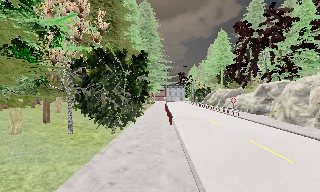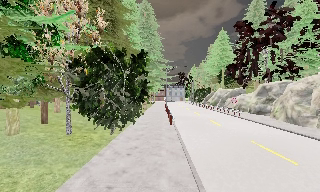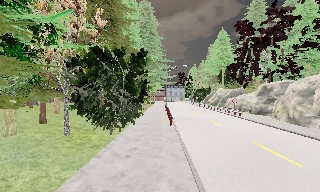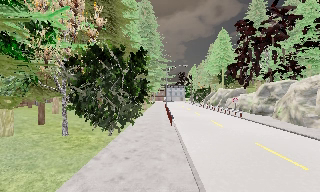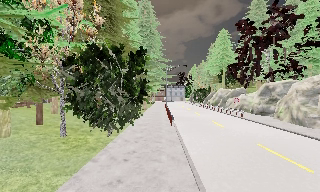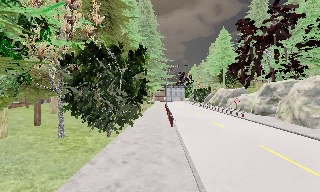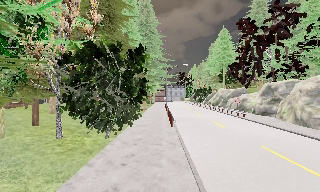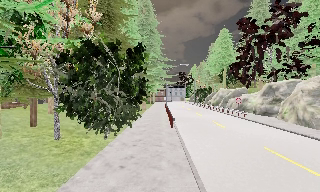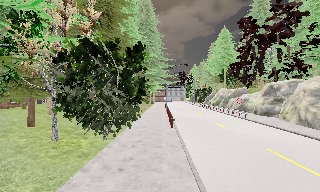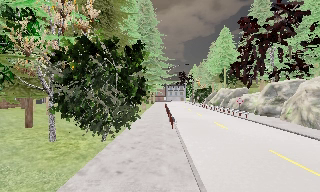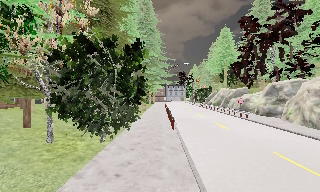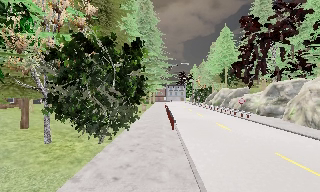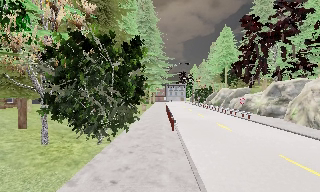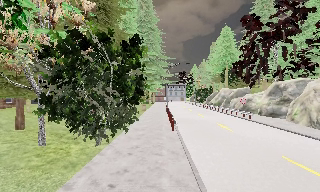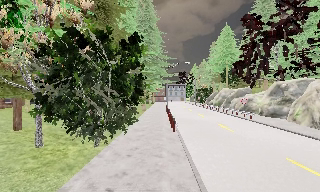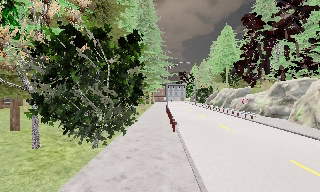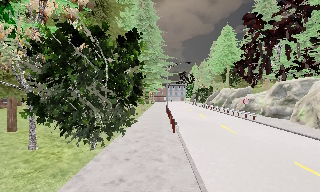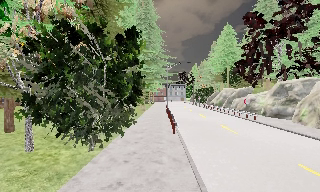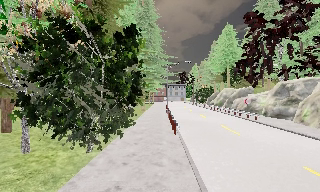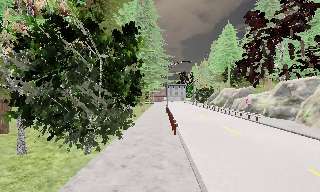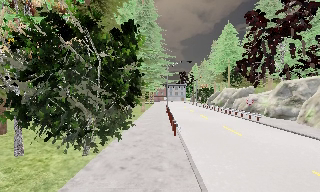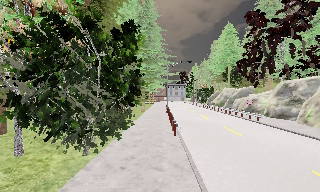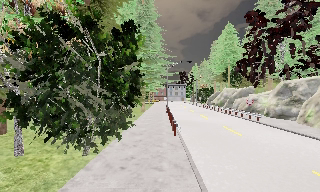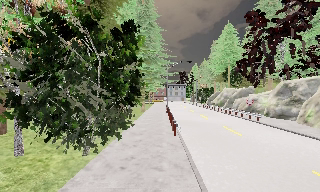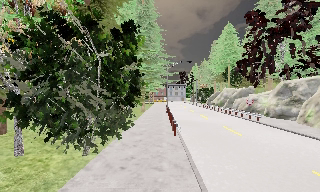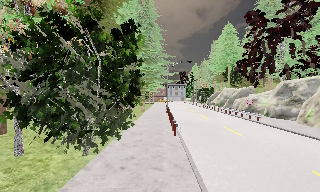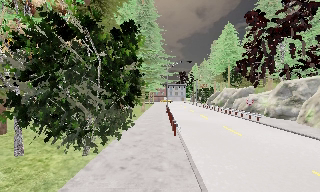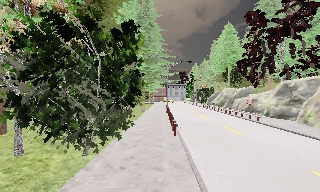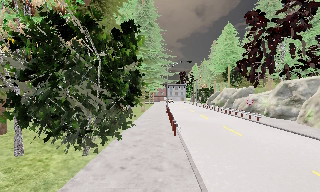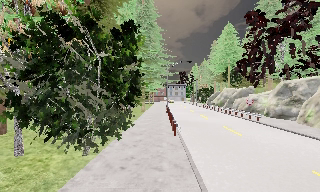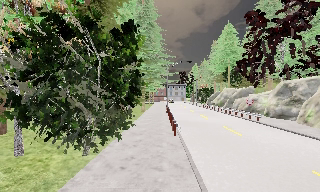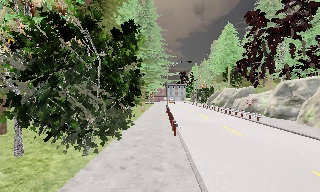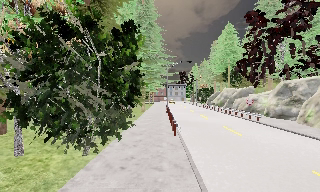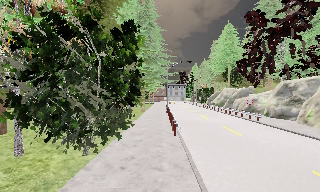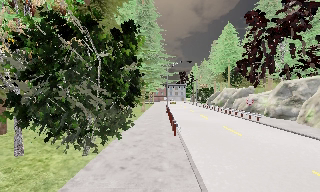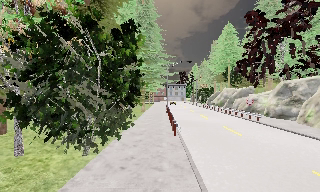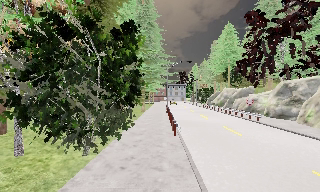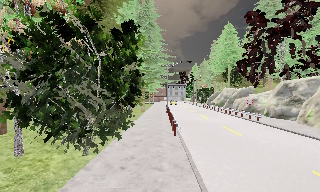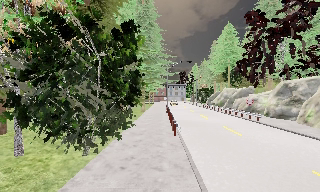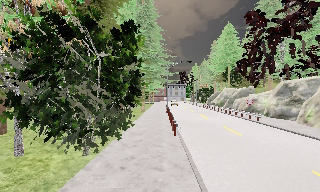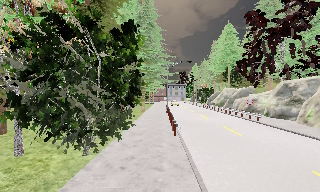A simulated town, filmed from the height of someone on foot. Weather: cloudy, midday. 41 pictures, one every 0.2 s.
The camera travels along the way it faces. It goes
forward.
0.0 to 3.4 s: The camera travels forward, about 3.5 m, so what stands in front looms larger.
3.4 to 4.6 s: The camera travels forward, about 0.5 m, so what stands in front looms larger. It loses speed.
4.6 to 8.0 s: The camera keeps its place and its aim.
The film runs forward here.
